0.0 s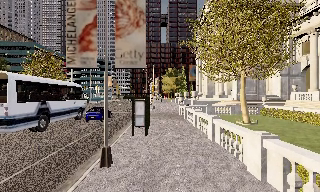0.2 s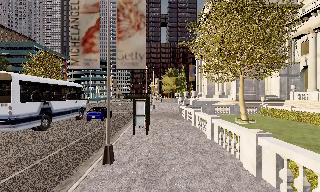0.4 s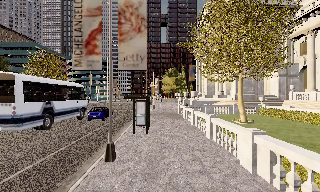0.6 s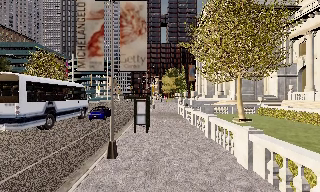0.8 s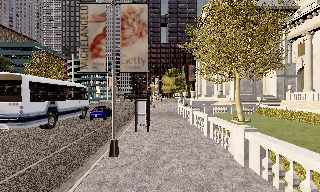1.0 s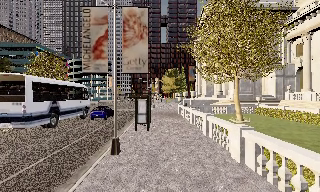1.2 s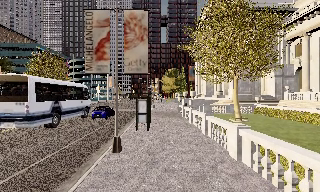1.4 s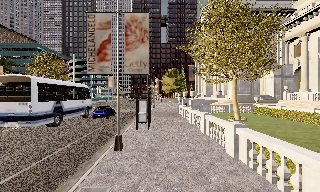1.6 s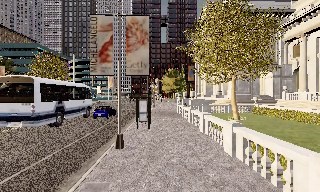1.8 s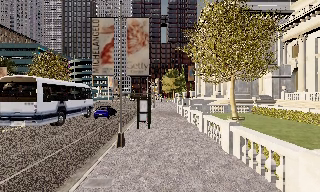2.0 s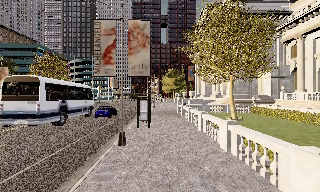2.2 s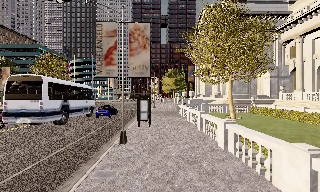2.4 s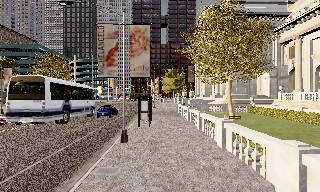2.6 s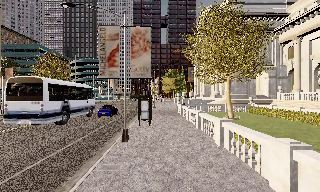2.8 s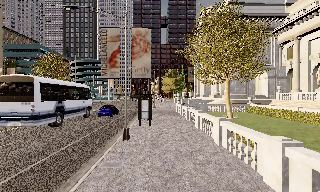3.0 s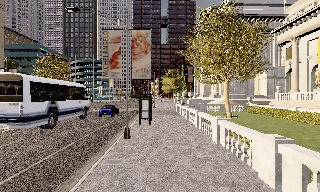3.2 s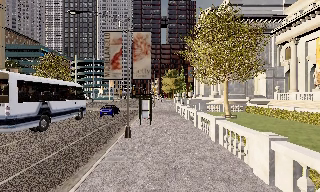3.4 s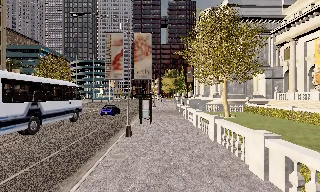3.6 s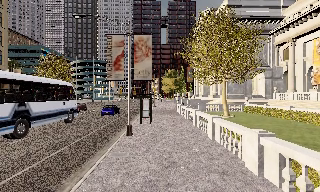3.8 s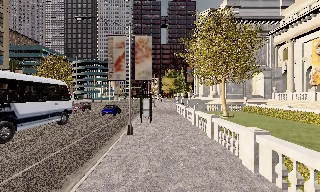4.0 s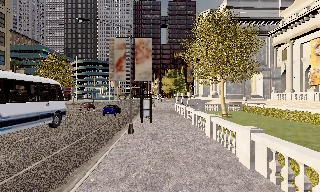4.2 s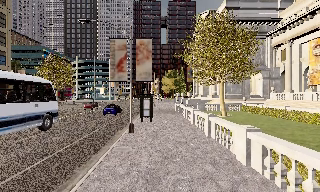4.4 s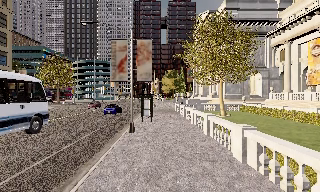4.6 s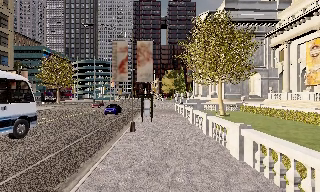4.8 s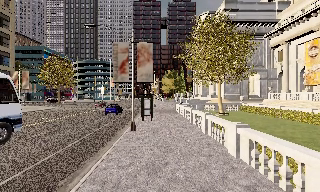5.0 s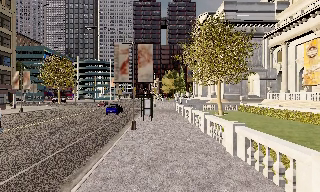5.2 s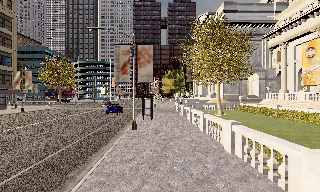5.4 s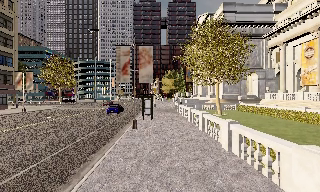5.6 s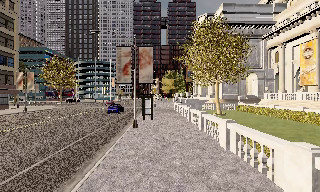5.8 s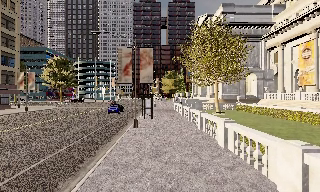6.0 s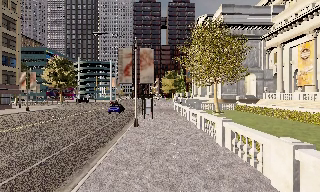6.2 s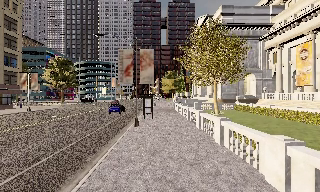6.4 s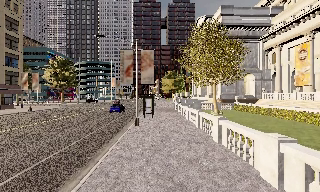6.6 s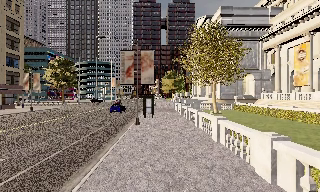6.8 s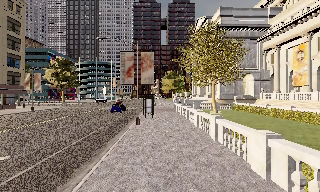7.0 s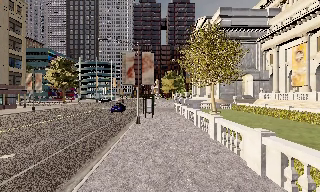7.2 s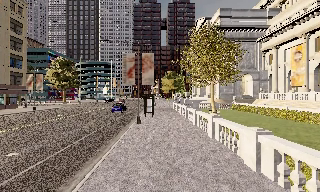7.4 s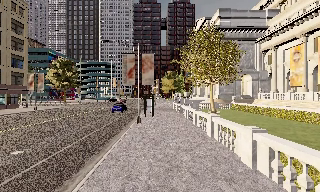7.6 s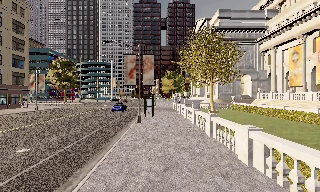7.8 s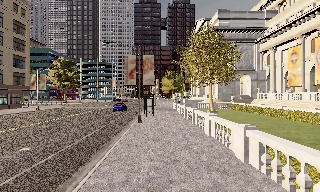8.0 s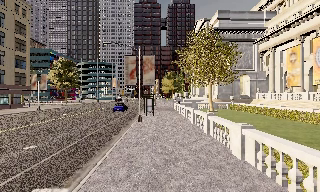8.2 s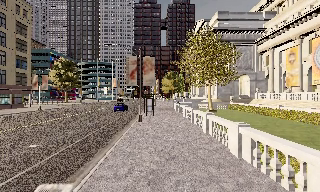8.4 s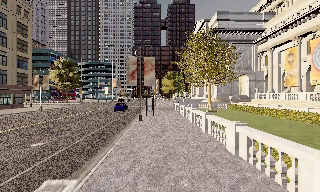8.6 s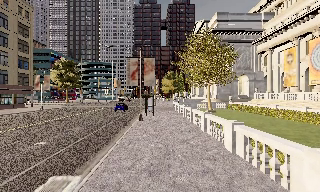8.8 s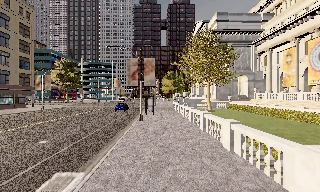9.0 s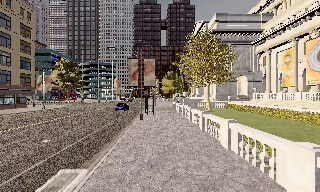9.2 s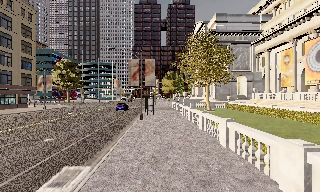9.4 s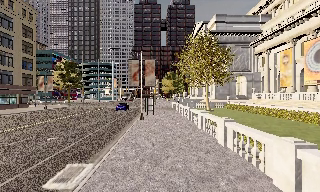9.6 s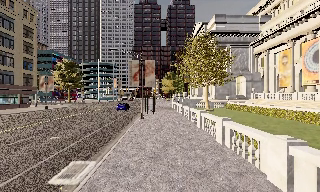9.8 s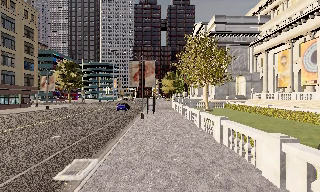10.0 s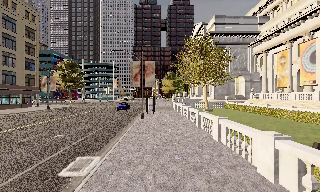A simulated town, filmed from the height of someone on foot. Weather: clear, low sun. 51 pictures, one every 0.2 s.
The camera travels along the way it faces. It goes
backward.
0.0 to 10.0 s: The camera travels backward, about 12 m, so what stands in front gets smaller.
The film runs backward here.
